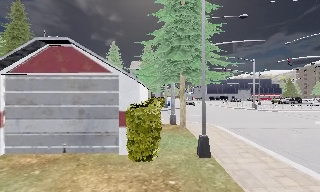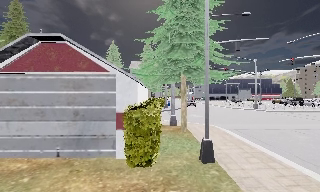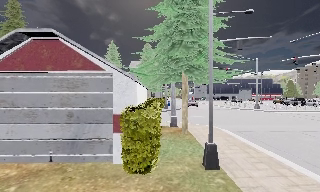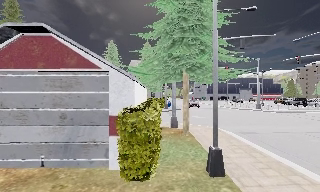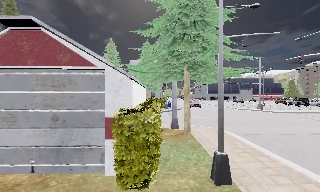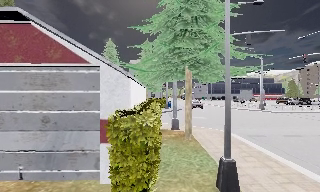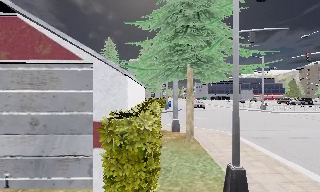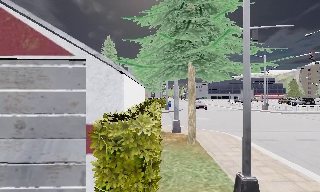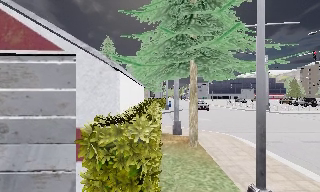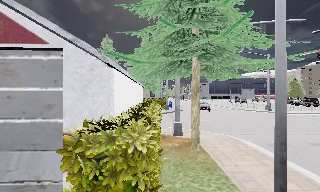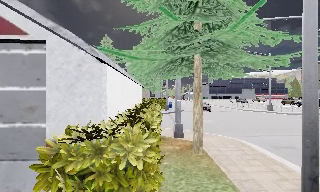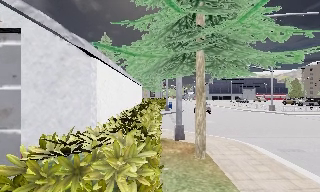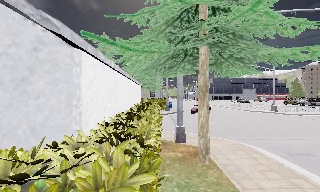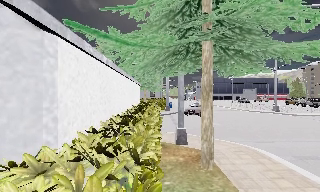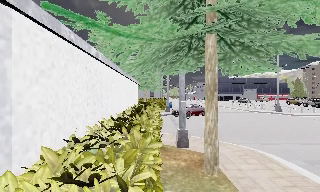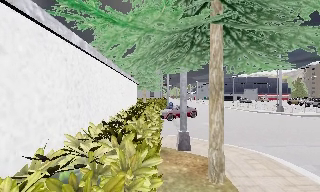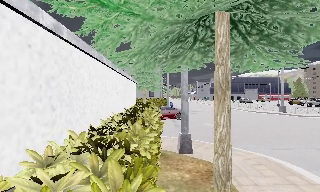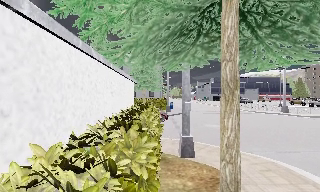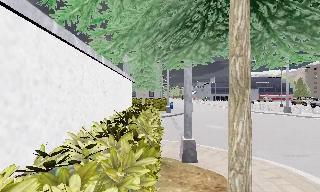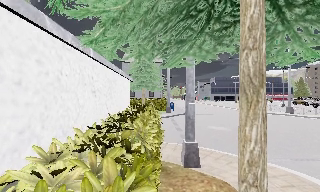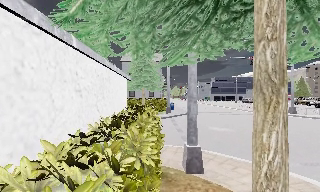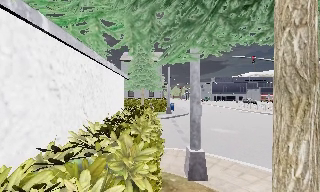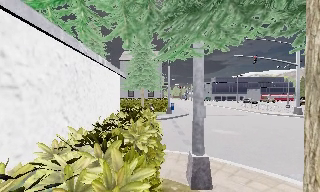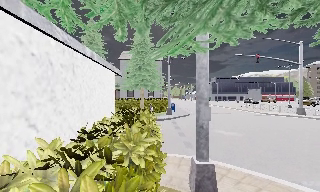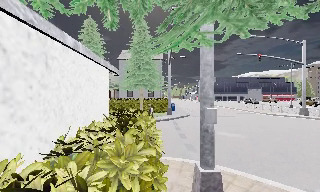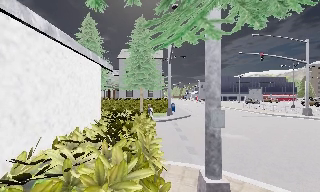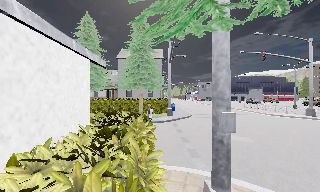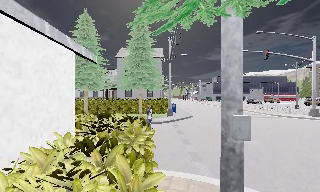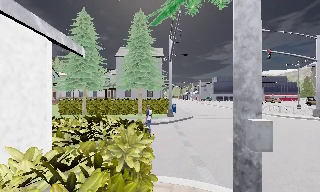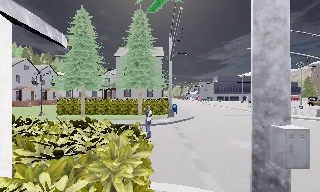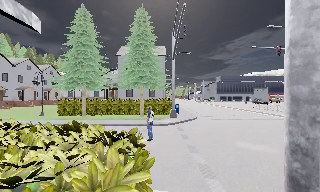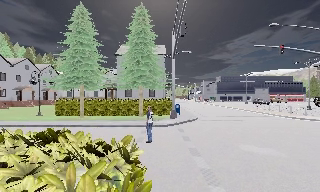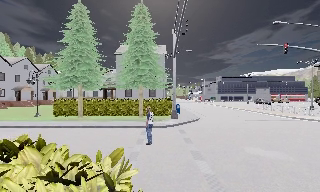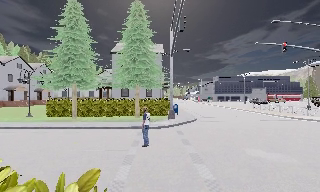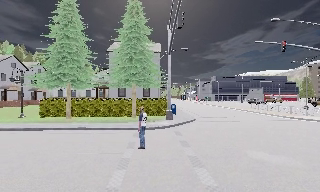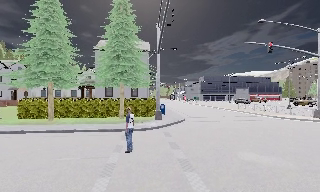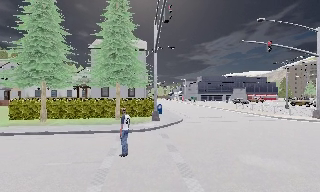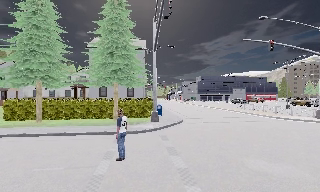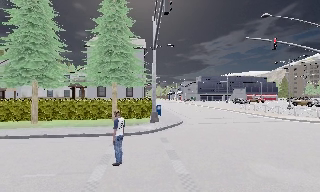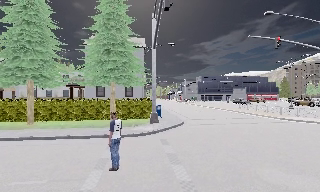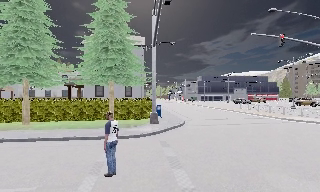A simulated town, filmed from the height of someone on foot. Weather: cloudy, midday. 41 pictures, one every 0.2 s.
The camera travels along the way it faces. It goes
forward.
0.0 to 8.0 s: The camera travels forward, about 15 m, so what stands in front looms larger.
The film runs forward here.
